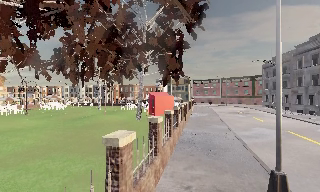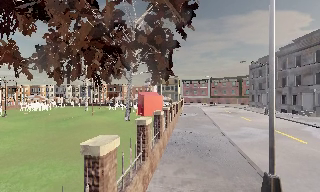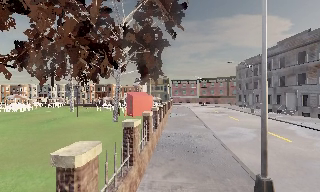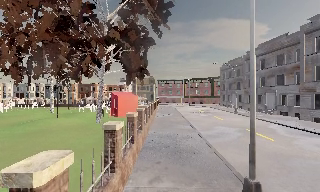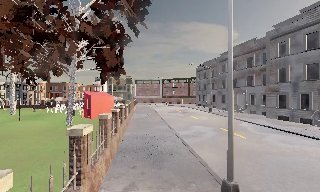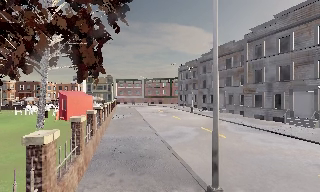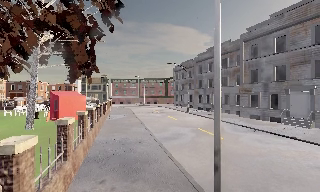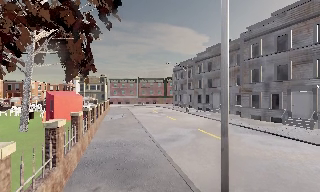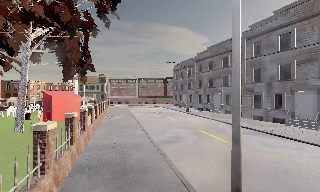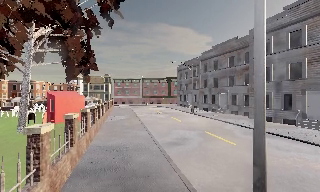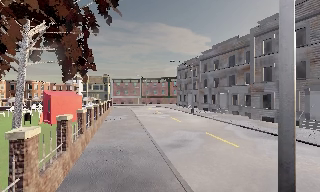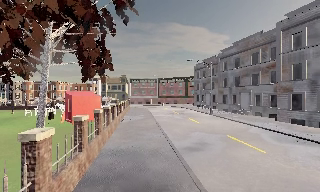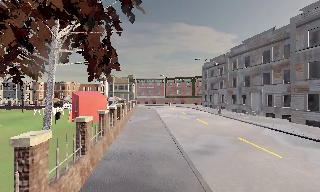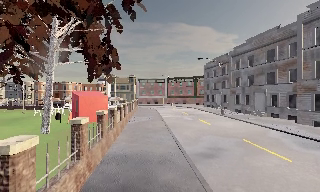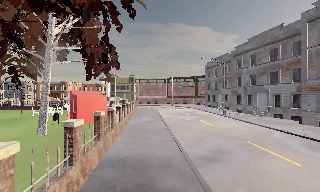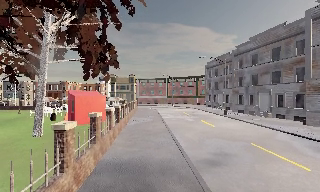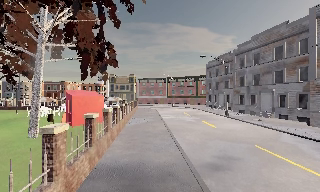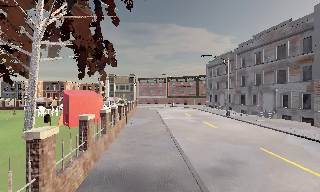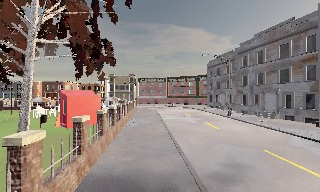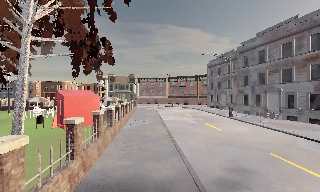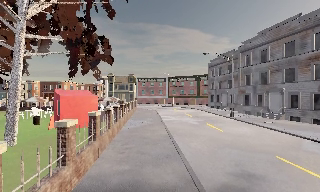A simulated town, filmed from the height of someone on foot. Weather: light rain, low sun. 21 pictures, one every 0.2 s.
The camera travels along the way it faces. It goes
forward.
0.0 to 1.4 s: The camera swings to its right by about 30 degrees, and the scene slides to the left. It travels forward, about 2.5 m, so what stands in front looms larger.
1.4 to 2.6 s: The scene slides to the right, as the camera pans about 10 degrees to its left. It travels forward, about 2.5 m, so what stands in front looms larger.
2.6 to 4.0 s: The camera travels forward, about 2.5 m, so what stands in front looms larger.
The film runs forward here.
